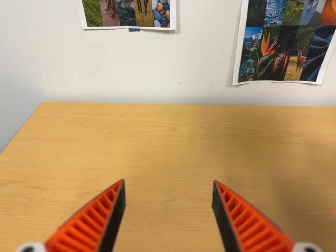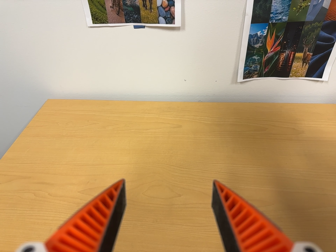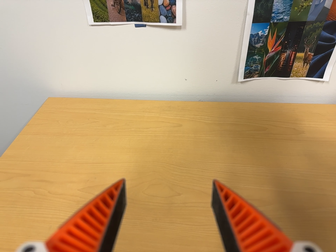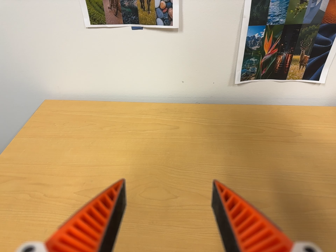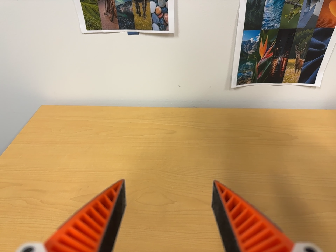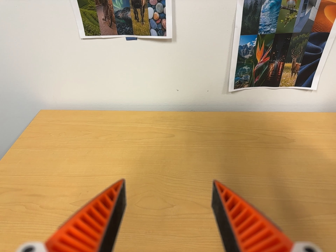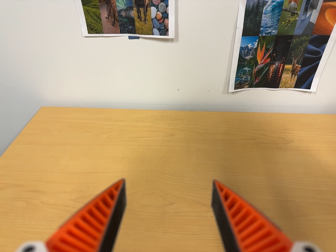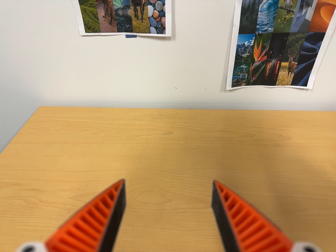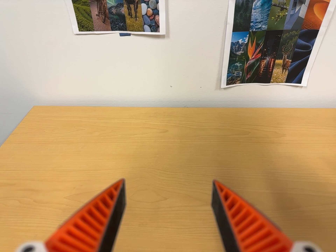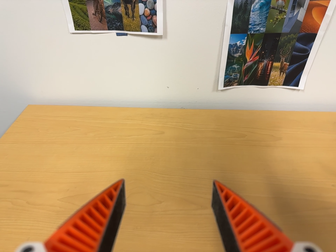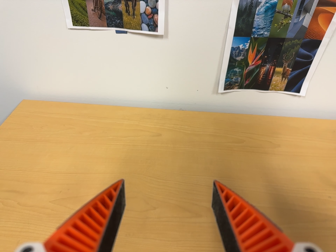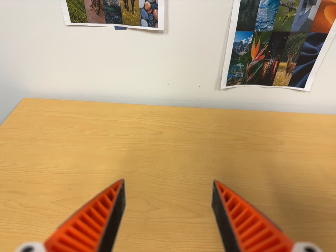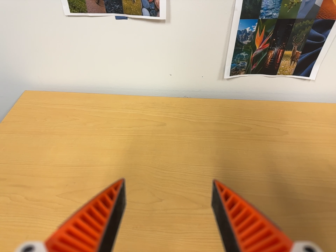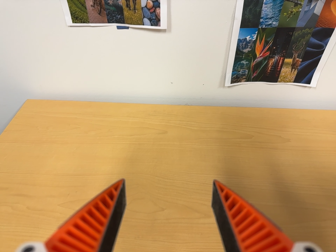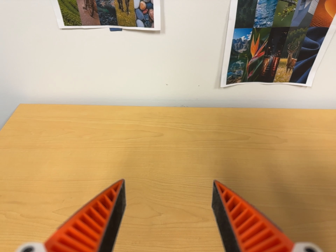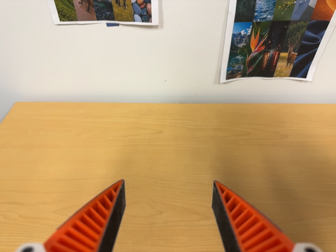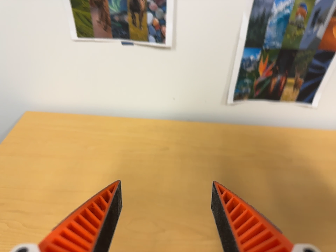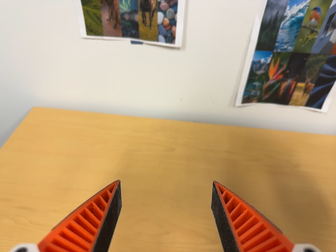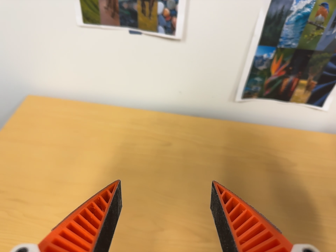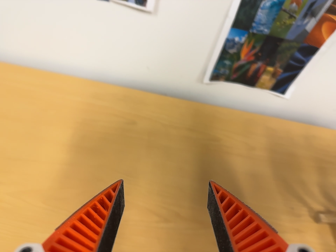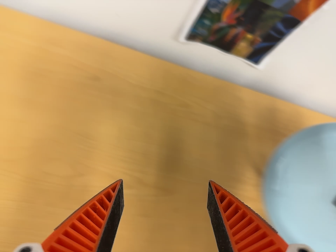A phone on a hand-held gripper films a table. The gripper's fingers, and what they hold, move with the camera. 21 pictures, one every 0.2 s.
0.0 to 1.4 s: The camera shifts only a little, or ends up much as it began.
1.4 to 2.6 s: The camera travels toward the top of its view, about 6 cm.
2.6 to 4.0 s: The camera swings to its right by about 20 degrees, and the scene slides to the left. It travels toward the top of its view and forward, about 10 cm. Its aim tips toward the bottom of its view by about 20 degrees. It rolls about its line of sight by about 15 degrees, and the scene rotates clockwise.
The film runs backward here.
